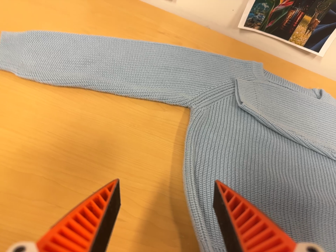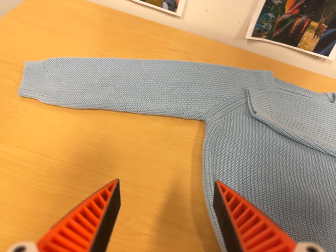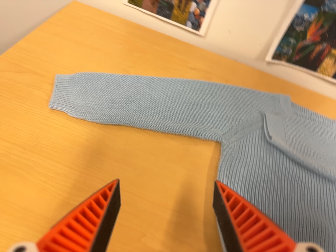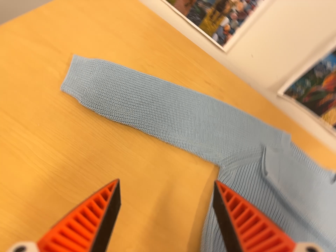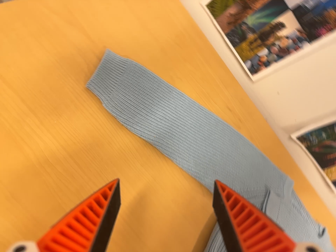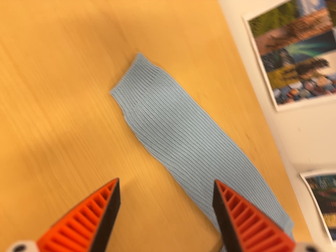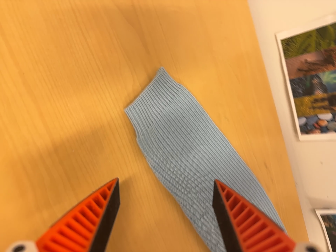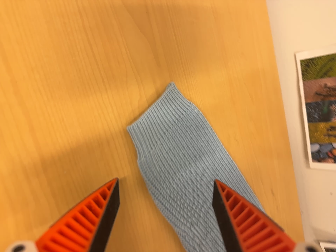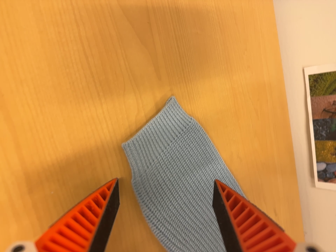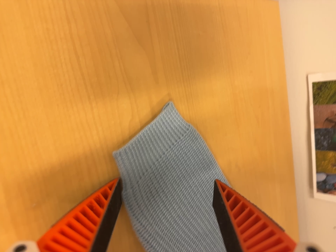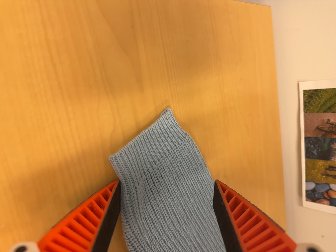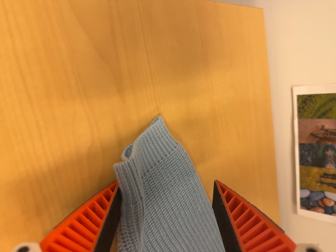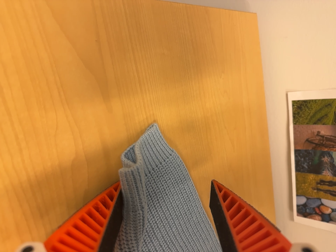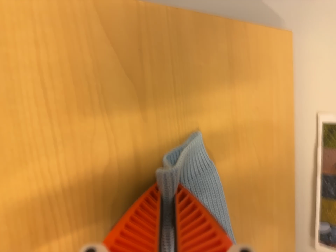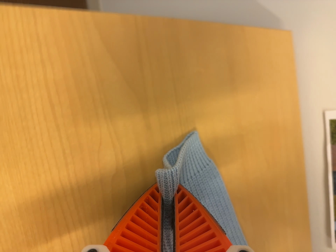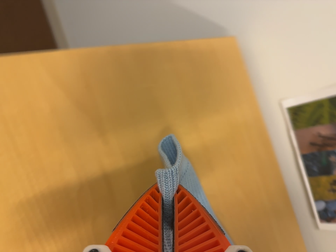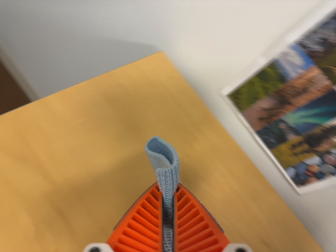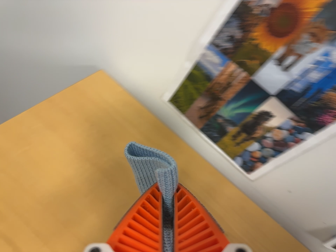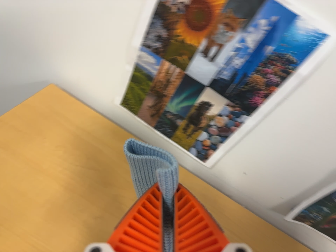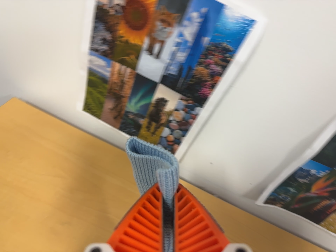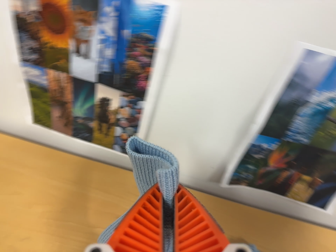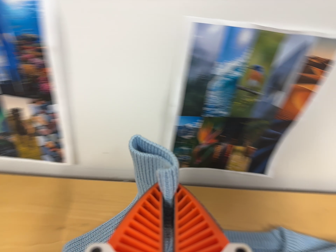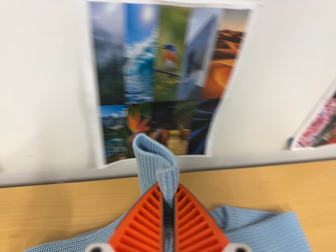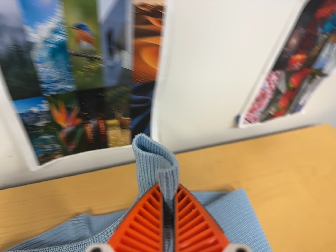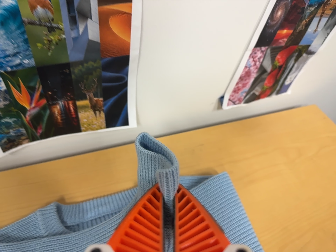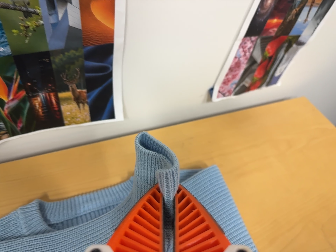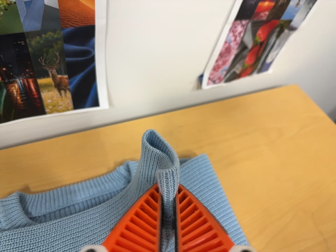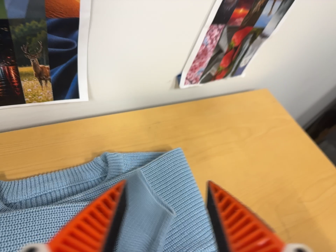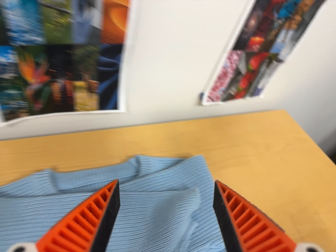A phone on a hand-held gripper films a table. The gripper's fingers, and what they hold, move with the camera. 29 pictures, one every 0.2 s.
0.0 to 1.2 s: The camera travels toward the top of its view and to its left, about 28 cm, so close, fixed things drift downward. It rolls about its line of sight by about 50 degrees, and the scene rotates clockwise.
1.2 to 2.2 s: The camera travels forward and toward the top of its view, about 10 cm, so what stands in front looms larger. It rolls about its line of sight by about 10 degrees, and the scene rotates clockwise.
2.2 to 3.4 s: The camera travels to its right, about 20 cm, so close, fixed things drift to the left. Its aim tips toward the top of its view by about 15 degrees, and the scene shifts downward. It rolls about its line of sight by about 40 degrees, and the scene rotates counterclockwise.
3.4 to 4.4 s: The scene slides to the left, as the camera pans about 20 degrees to its right. It travels to its right, about 32 cm, so close, fixed things drift to the left. It rolls about its line of sight by about 45 degrees, and the scene rotates counterclockwise.
4.4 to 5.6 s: The camera pans to its right by about 15 degrees. It travels to its right and toward the bottom of its view, about 9 cm, so close, fixed things drift to the left.
The film runs forward here.
